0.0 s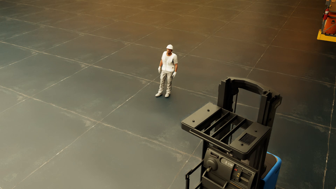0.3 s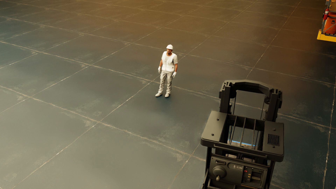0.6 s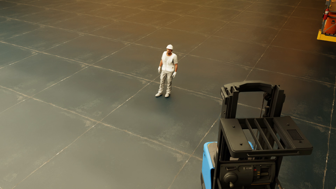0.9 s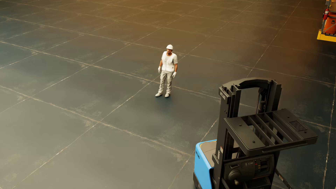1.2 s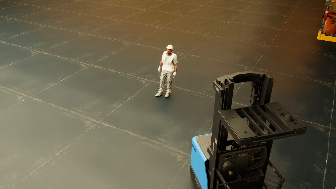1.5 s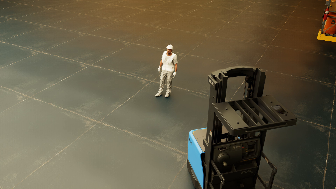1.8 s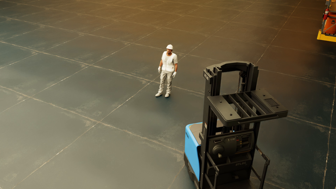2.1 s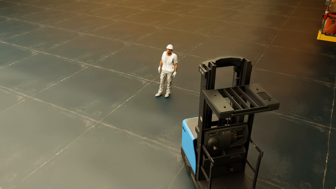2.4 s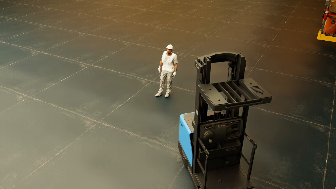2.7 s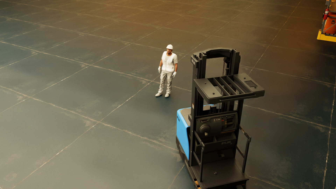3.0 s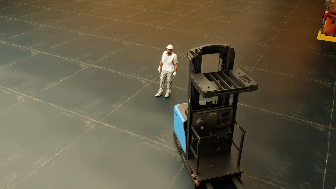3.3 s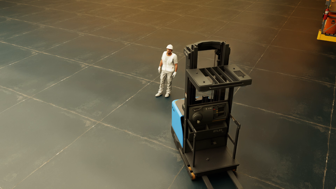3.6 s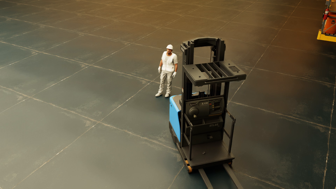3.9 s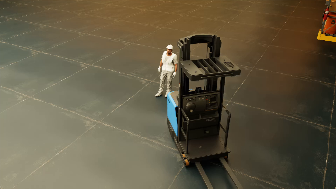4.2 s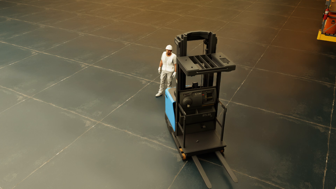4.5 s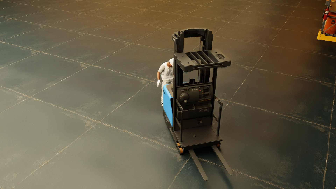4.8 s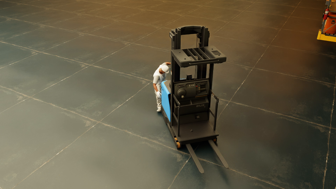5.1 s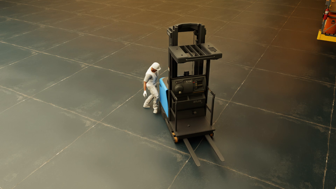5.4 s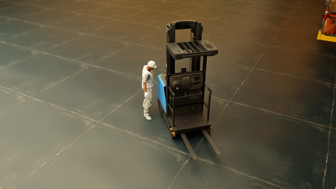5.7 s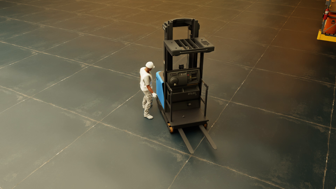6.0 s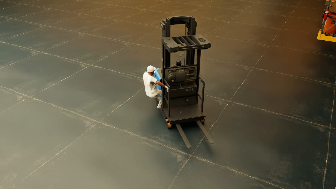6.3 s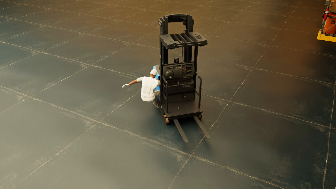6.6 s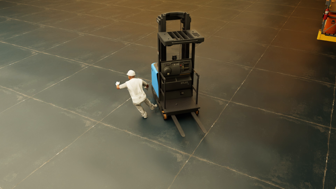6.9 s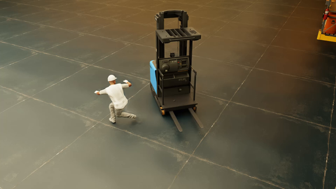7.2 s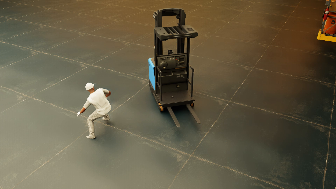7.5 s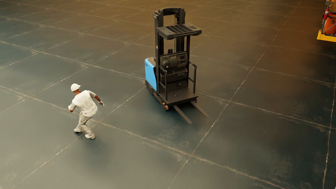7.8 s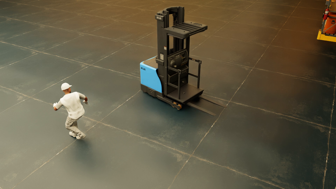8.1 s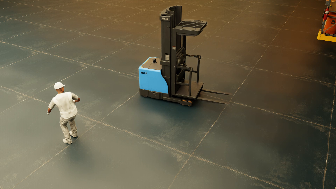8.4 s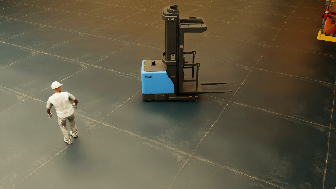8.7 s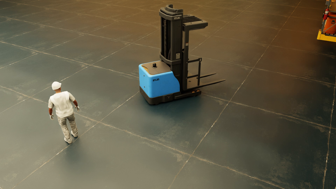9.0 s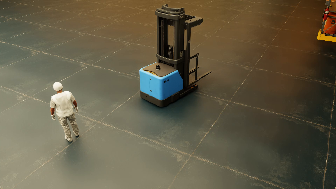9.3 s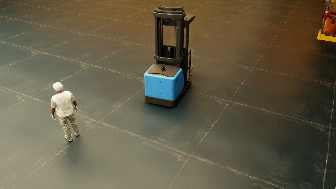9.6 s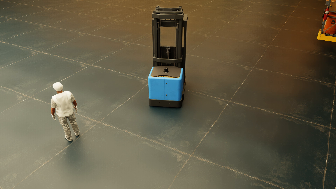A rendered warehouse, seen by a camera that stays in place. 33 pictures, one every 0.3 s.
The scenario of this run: Near miss between a forklift and a person.
